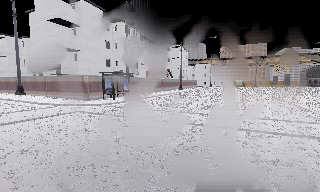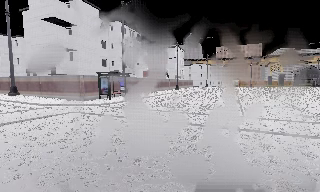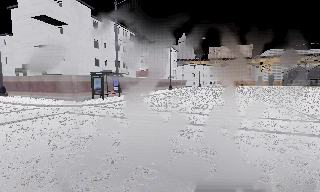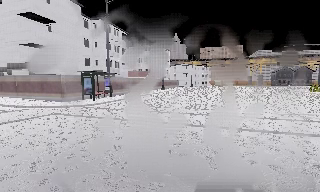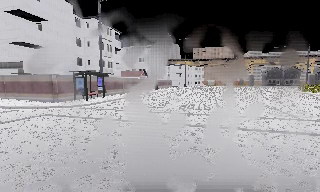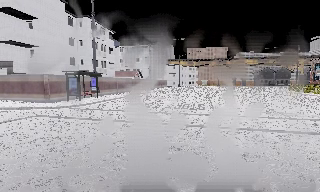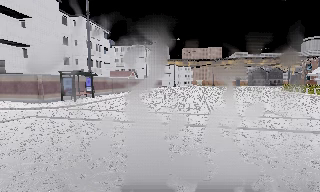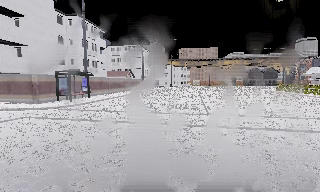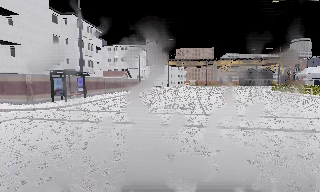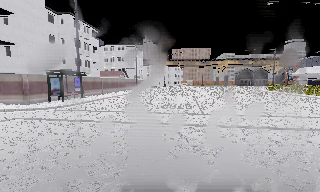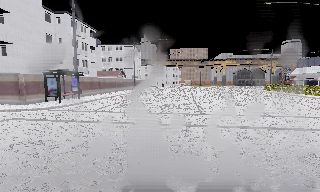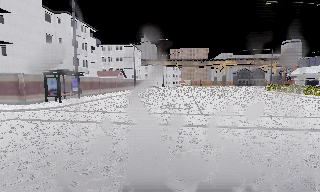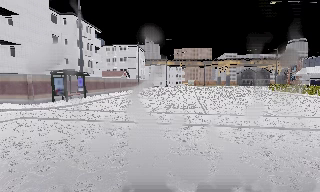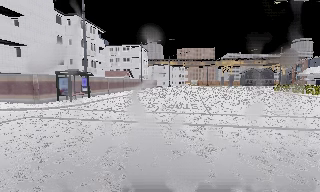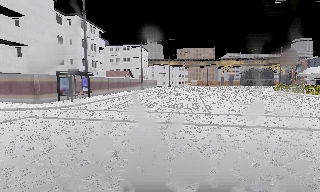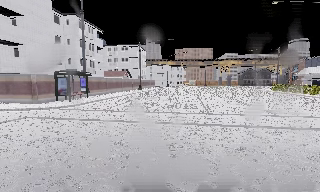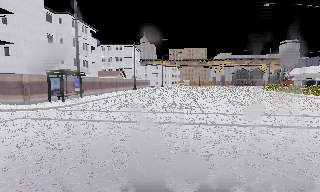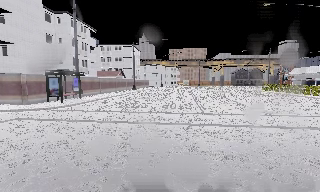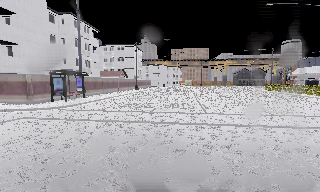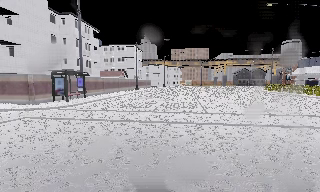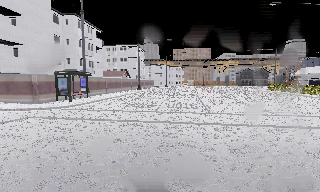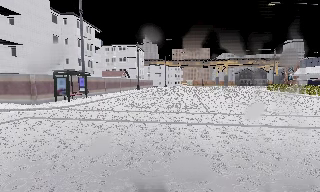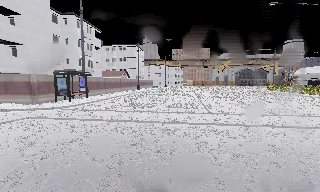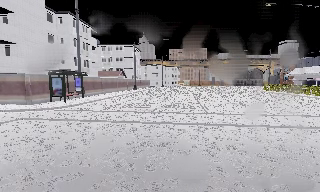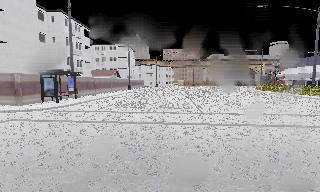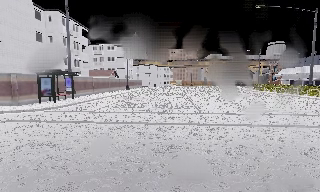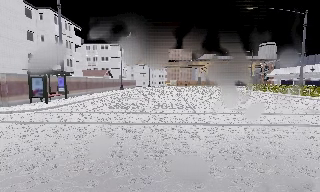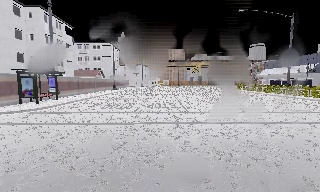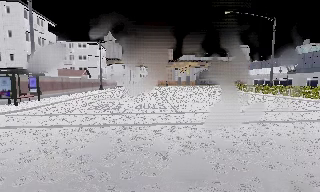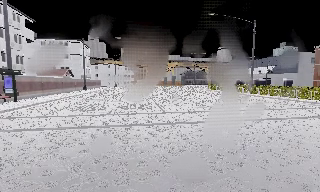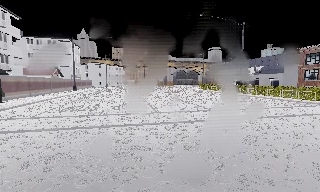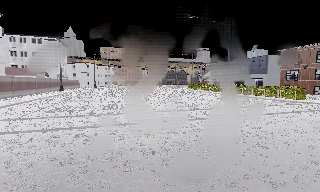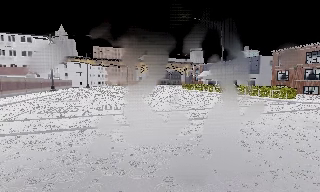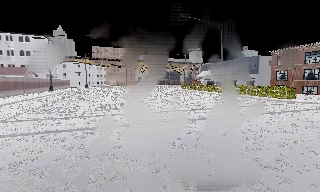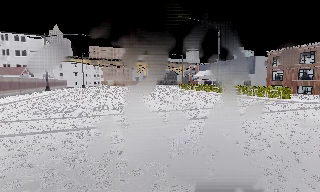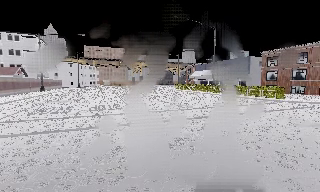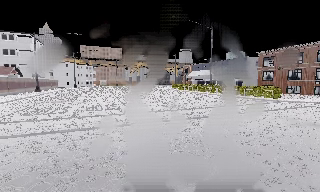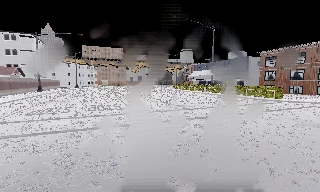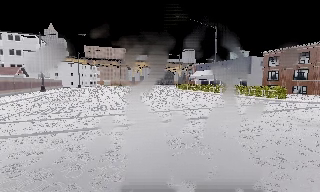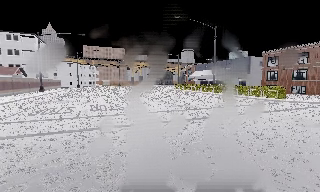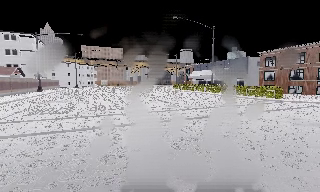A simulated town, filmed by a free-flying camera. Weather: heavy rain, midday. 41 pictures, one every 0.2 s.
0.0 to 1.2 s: The scene slides to the left, as the camera pans about 15 degrees to its right.
1.2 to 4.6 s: The camera travels to its left, about 0.5 m.
4.6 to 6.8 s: The camera pans to its right, which is clockwise from overhead, by about 25 degrees.
6.8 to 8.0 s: The camera shifts only a little, or ends up much as it began.
The film runs forward here.
